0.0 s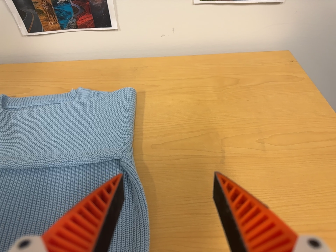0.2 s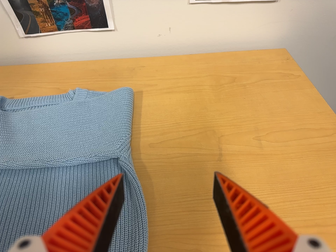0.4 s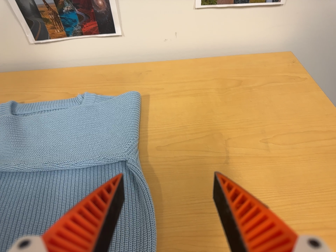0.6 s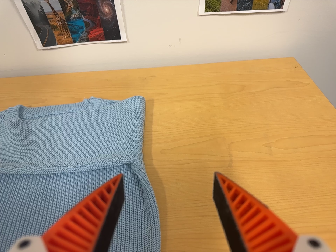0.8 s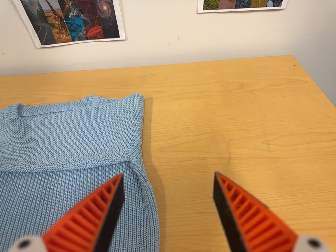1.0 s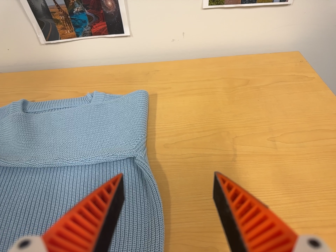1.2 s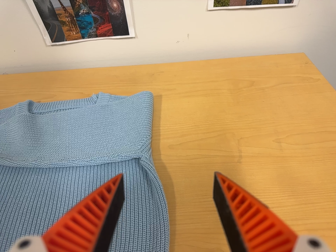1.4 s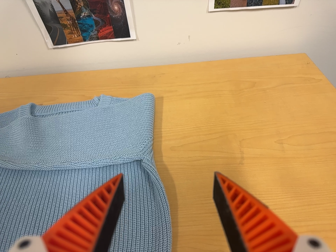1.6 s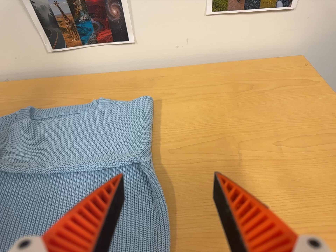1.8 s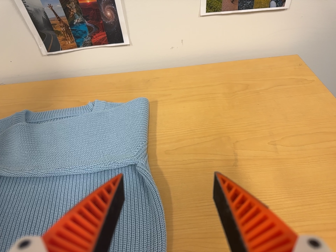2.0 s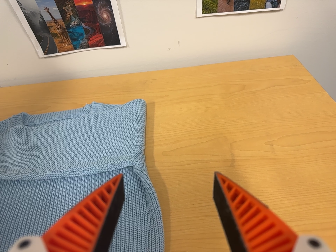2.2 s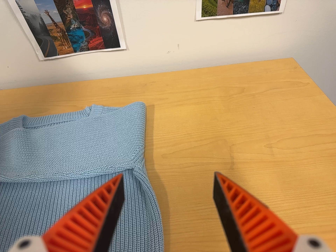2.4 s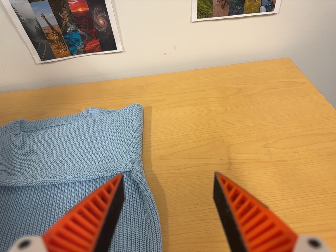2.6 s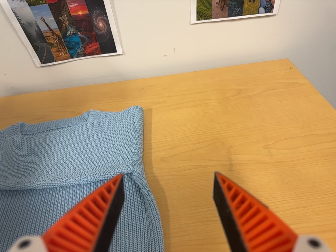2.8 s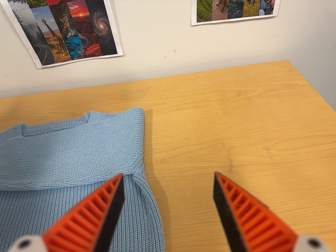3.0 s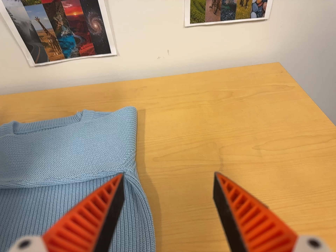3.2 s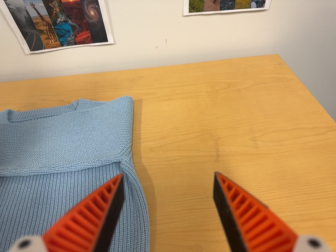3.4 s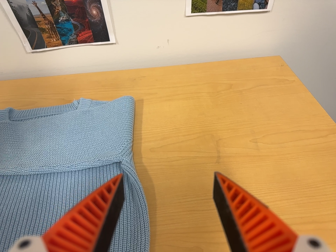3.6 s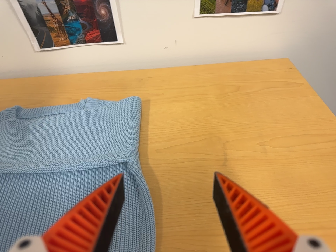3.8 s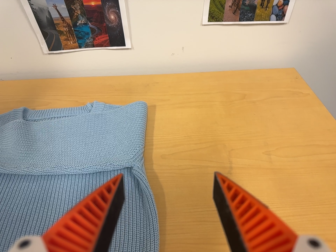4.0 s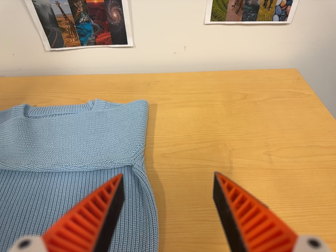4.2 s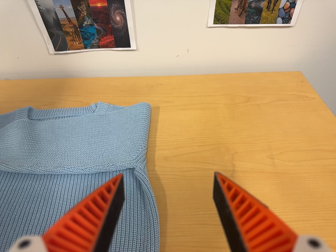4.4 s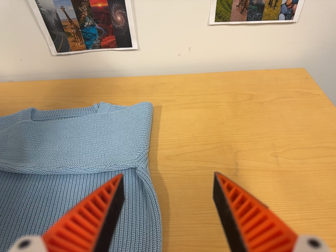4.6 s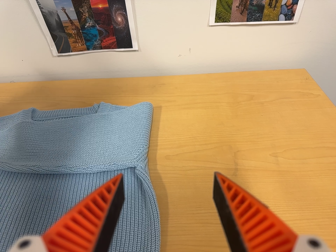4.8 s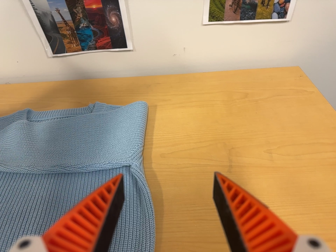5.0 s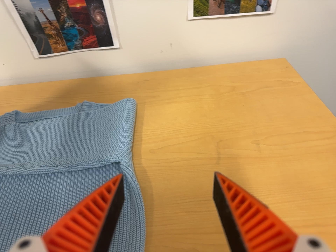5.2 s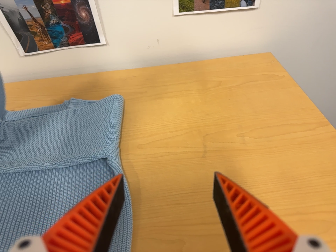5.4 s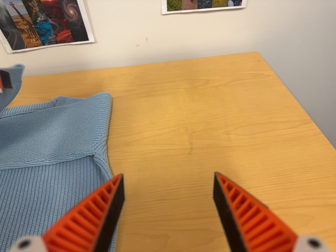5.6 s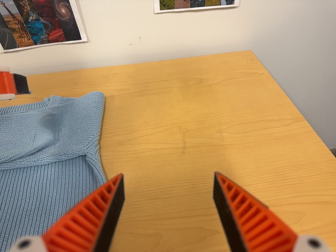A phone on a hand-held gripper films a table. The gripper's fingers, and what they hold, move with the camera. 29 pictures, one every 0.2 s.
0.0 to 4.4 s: The camera shifts only a little, or ends up much as it began.
4.4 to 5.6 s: The camera travels to its right, about 7 cm, so close, fixed things drift to the left.
The film runs forward here.
